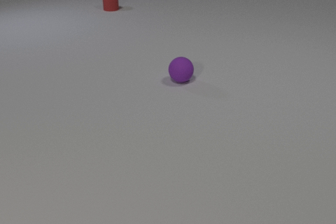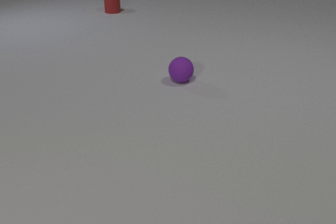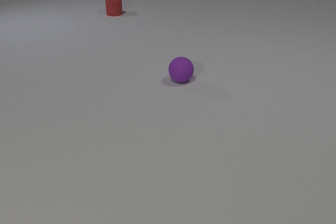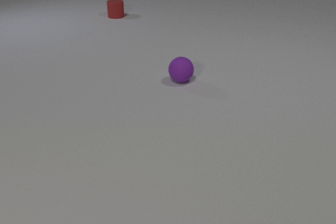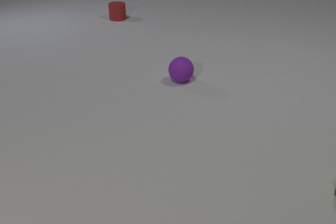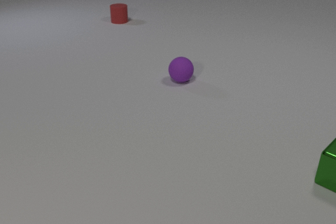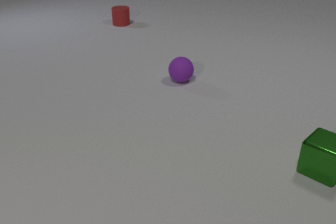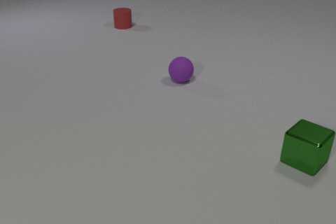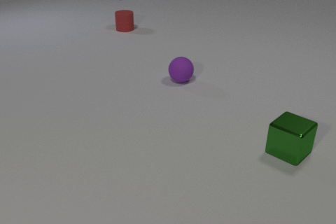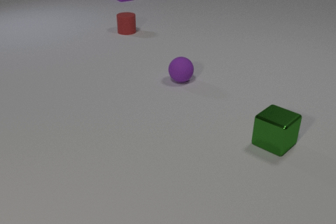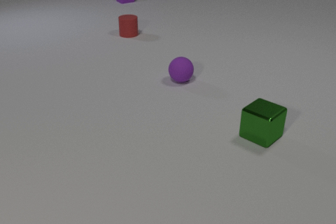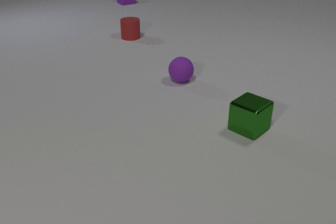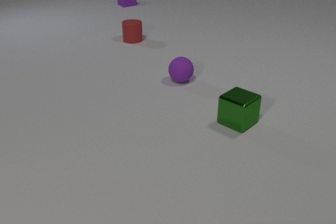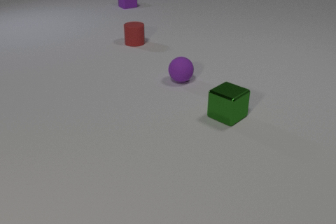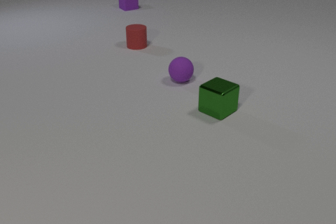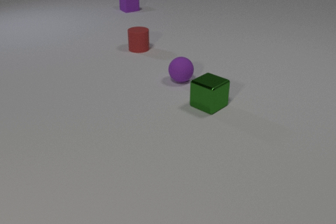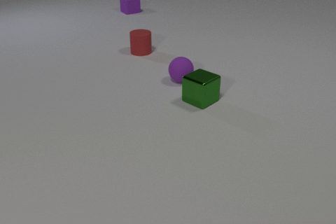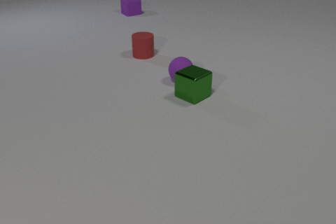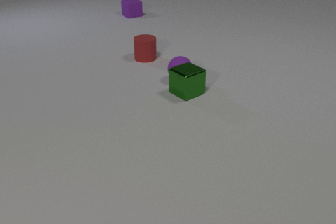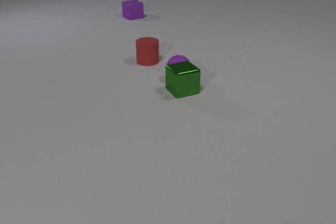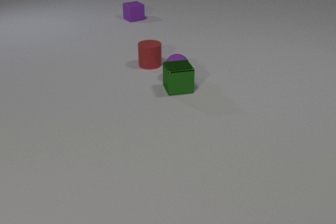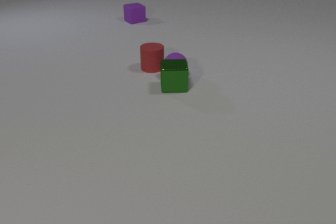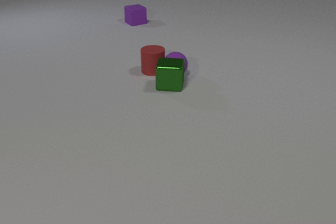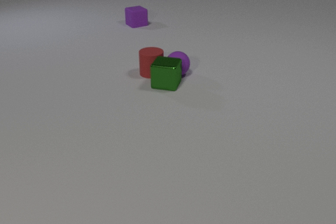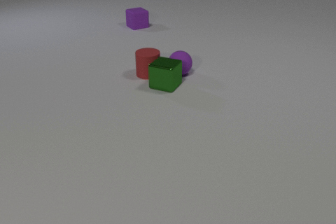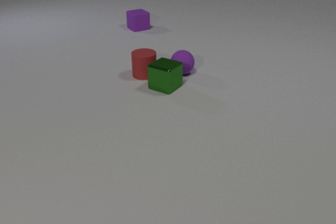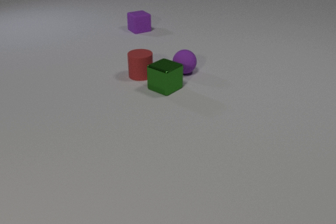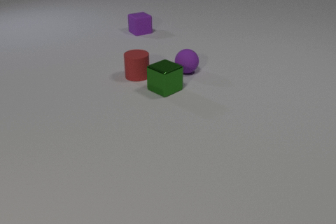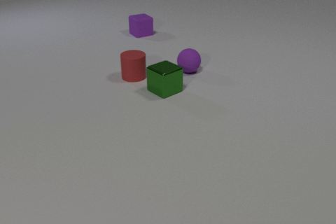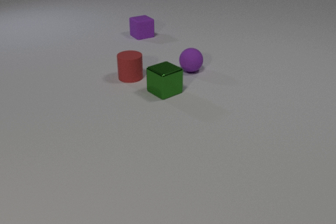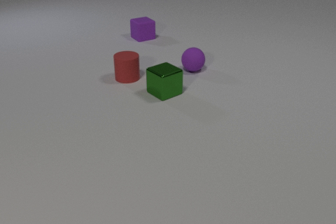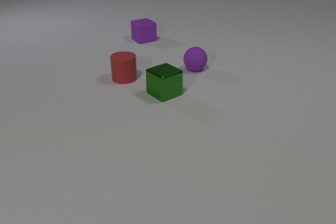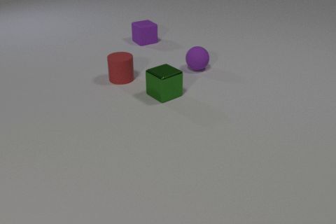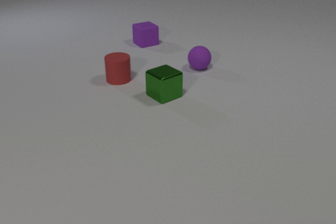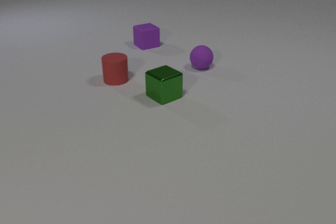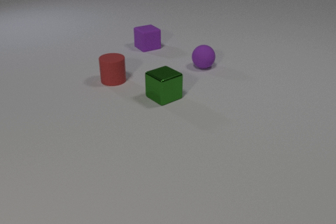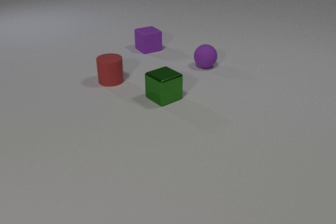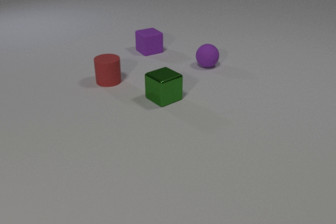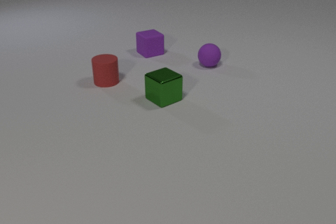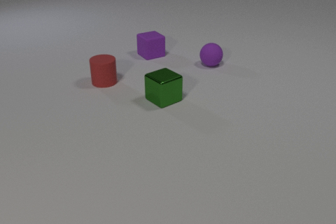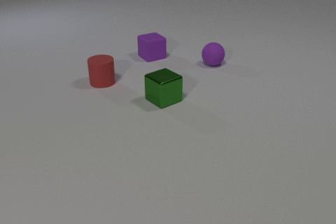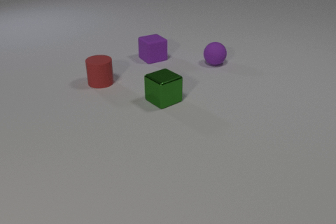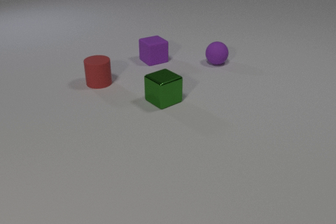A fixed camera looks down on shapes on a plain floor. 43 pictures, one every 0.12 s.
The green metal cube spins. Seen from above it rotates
clockwise.
The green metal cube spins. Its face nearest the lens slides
to the left.
0.00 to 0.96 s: The green metal cube comes in at the right edge, slides to the left and away from the camera. The red rubber cylinder slides toward the camera. The purple rubber cube comes in at the top edge, slides toward the camera.
0.96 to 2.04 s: The green metal cube slides to the left and away from the camera. The red rubber cylinder slides toward the camera. The purple rubber cube slides toward the camera.
2.04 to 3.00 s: The green metal cube slides to the left and away from the camera, spins clockwise seen from above by about 75 degrees, its near face sliding to the left. The purple rubber sphere rolls away from the camera. The red rubber cylinder slides toward the camera. The purple rubber cube slides toward the camera. The green metal cube and the purple rubber sphere collide. The purple rubber sphere and the red rubber cylinder collide. The green metal cube and the red rubber cylinder collide.
3.00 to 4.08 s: The green metal cube slides toward the camera. The purple rubber sphere rolls to the right and away from the camera. The red rubber cylinder slides to the left. The purple rubber cube slides toward the camera.
4.08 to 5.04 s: The green metal cube slides toward the camera. The purple rubber sphere rolls to the right and away from the camera. The red rubber cylinder slides to the left. The purple rubber cube slides toward the camera.
How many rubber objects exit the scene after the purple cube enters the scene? 0.
What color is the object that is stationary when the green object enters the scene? purple.
Are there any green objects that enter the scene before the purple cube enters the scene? yes.
